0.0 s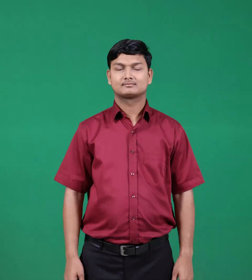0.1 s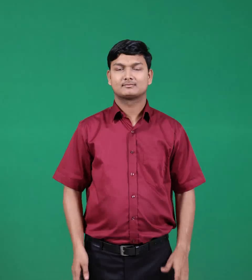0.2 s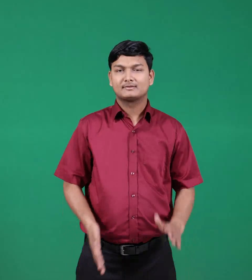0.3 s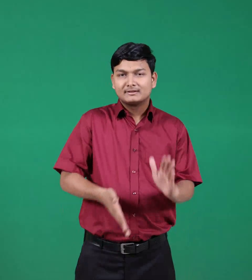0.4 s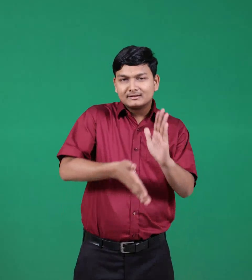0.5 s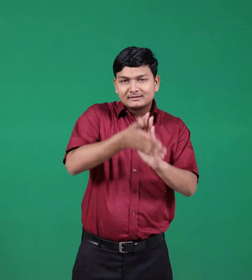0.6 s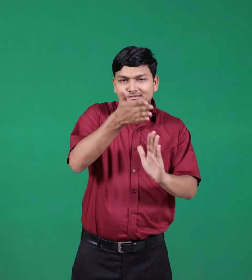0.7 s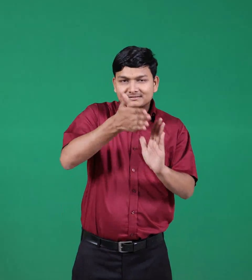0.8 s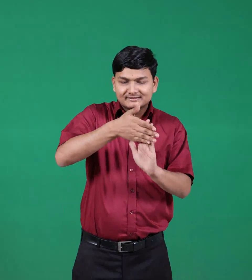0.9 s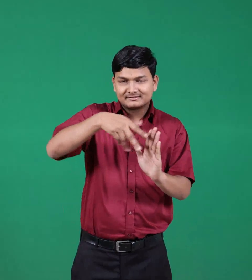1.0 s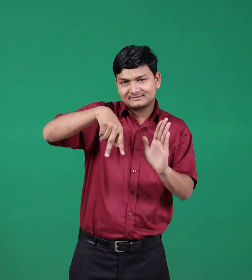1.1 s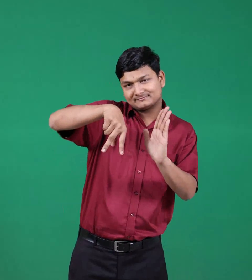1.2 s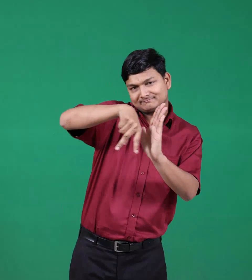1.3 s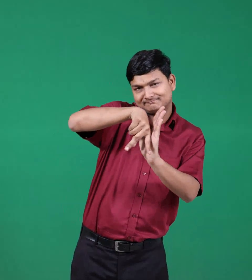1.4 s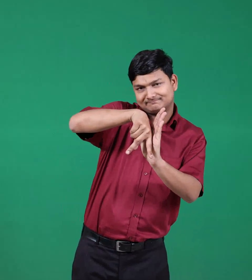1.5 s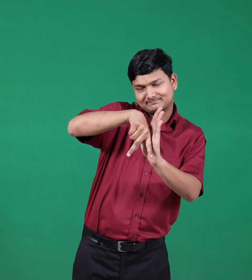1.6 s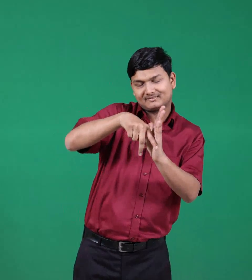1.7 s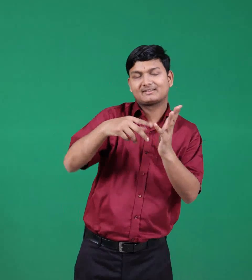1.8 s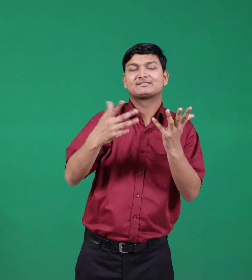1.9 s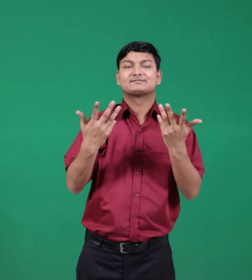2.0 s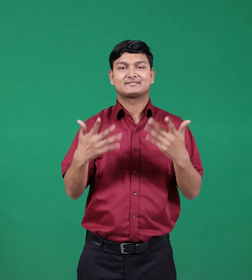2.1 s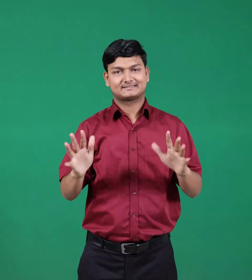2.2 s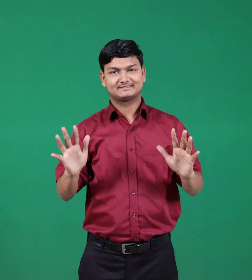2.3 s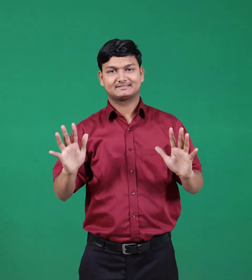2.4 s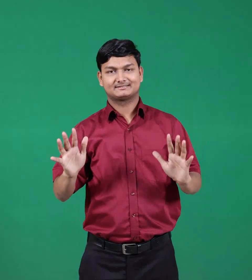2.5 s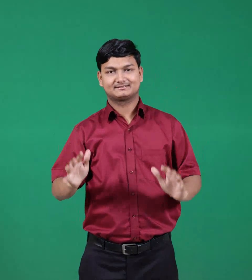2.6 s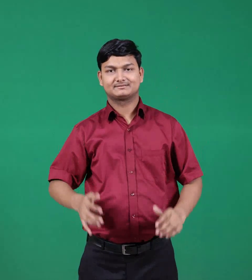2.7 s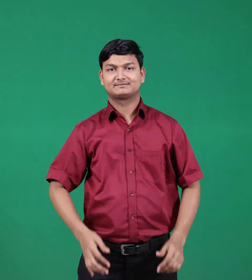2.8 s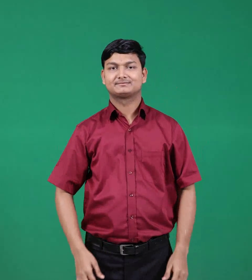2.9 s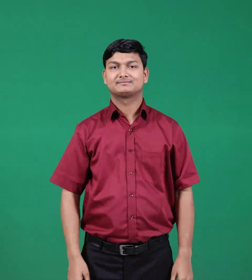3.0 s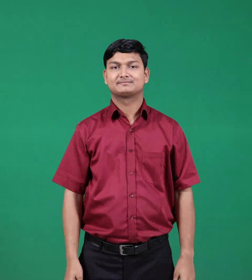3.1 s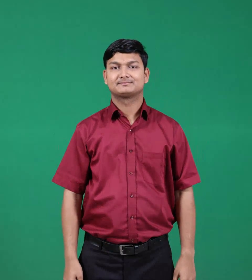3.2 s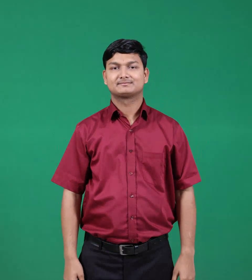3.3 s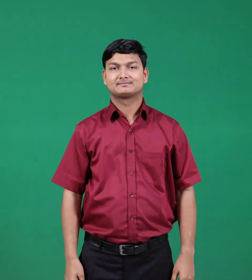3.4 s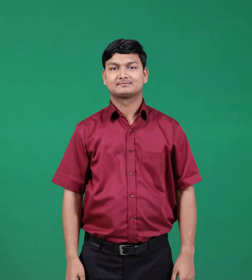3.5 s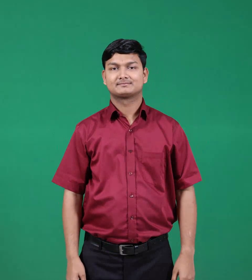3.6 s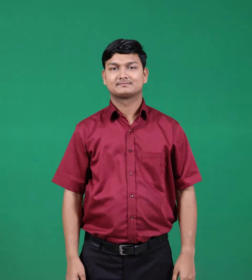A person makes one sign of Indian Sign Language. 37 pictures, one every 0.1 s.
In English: leaned
